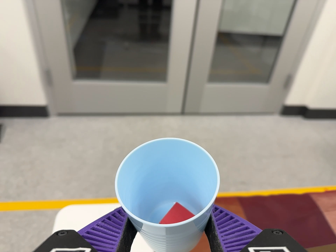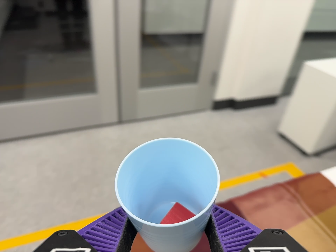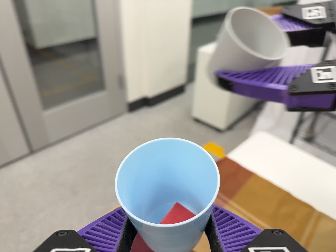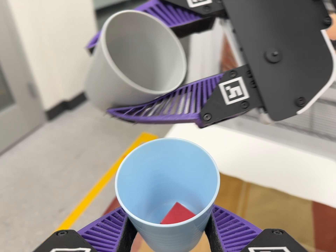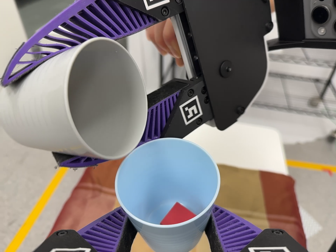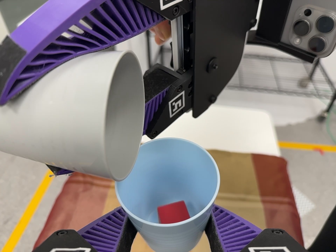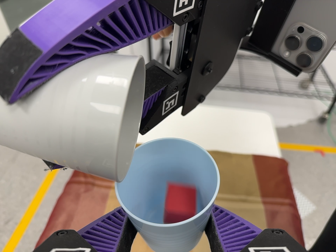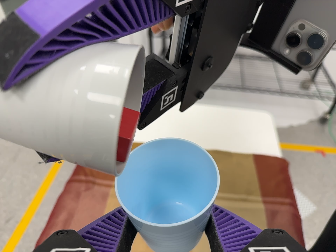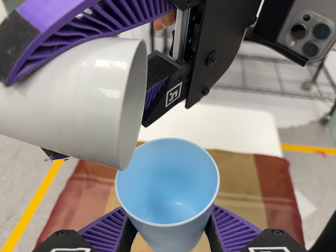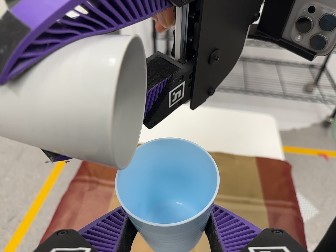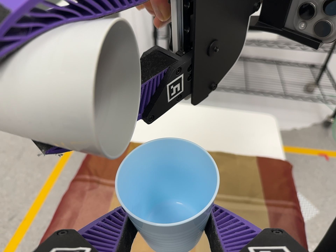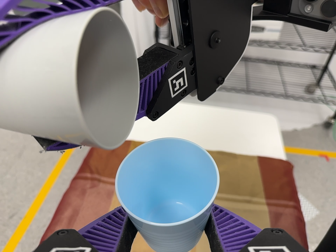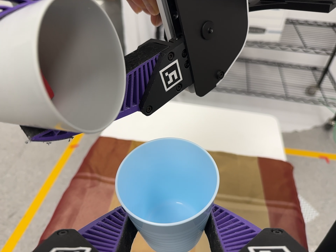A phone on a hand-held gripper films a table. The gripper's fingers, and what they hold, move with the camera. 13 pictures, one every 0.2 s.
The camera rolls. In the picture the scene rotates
counterclockwise.
The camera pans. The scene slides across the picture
to the left.
0.0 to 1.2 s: The camera swings to its right by about 55 degrees, and the scene slides to the left. It travels to its right, toward the top of its view and forward, about 18 cm, so close, fixed things drift to the left. Its aim tips toward the bottom of its view by about 10 degrees. It rolls about its line of sight by about 50 degrees, and the scene rotates counterclockwise.
1.2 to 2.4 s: The camera shifts only a little, or ends up much as it began.
The film runs backward here.
